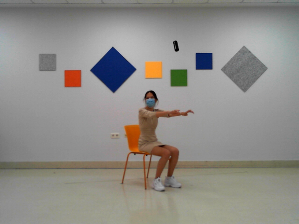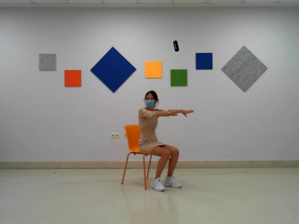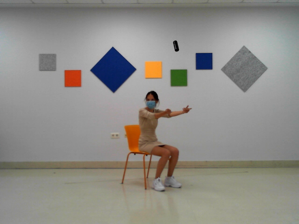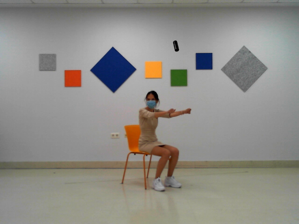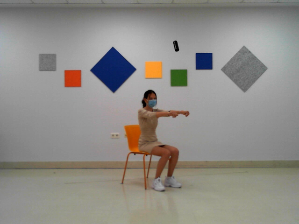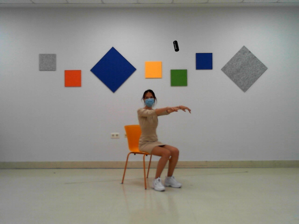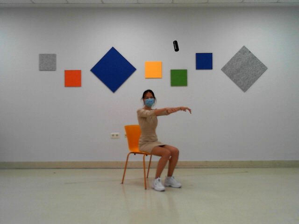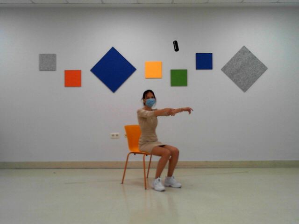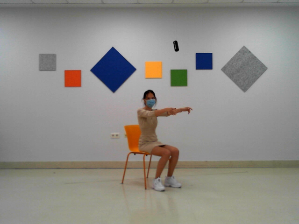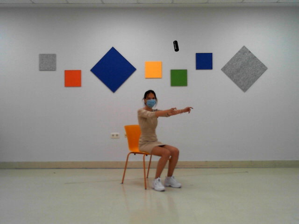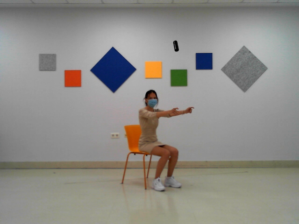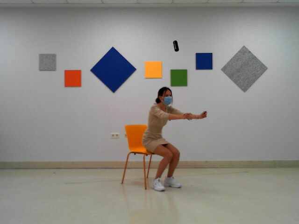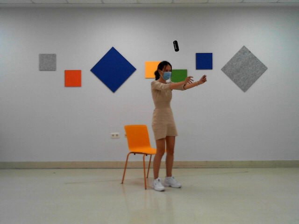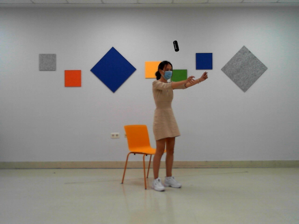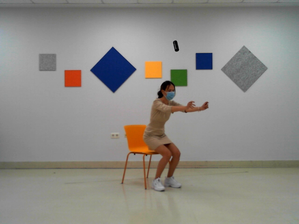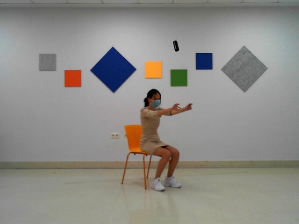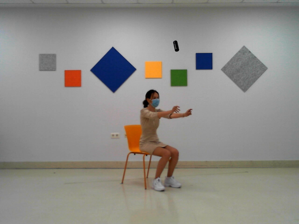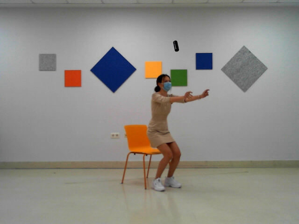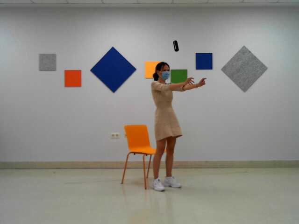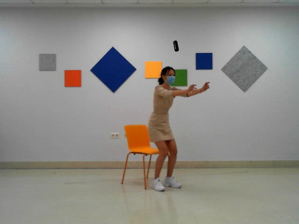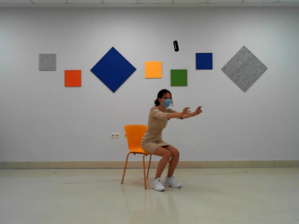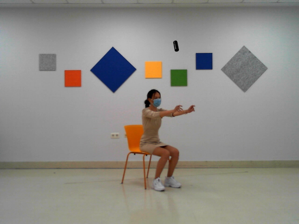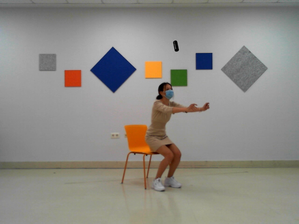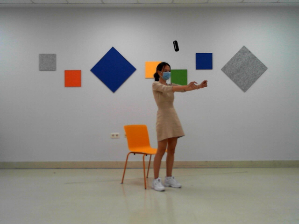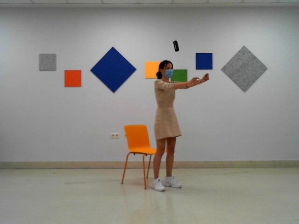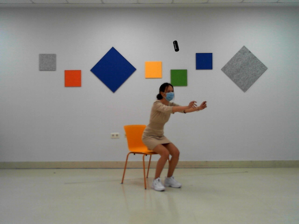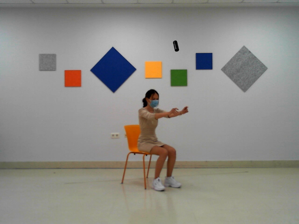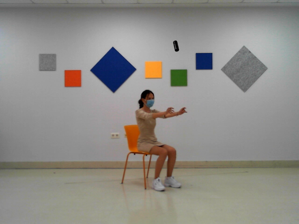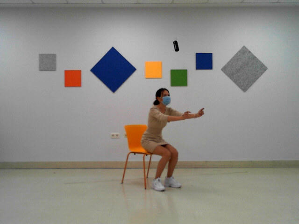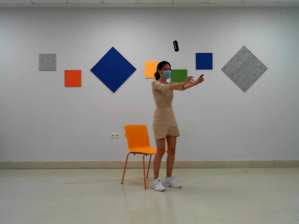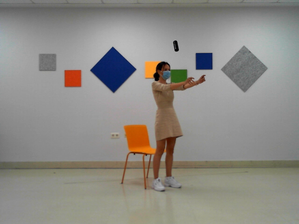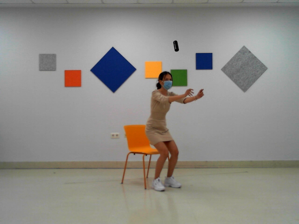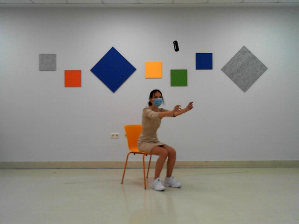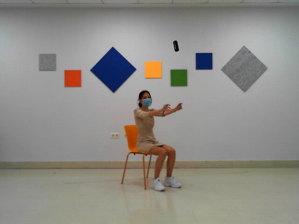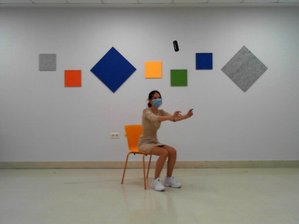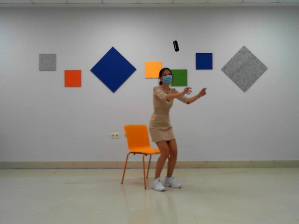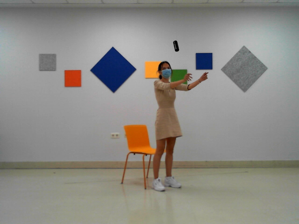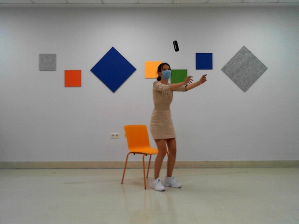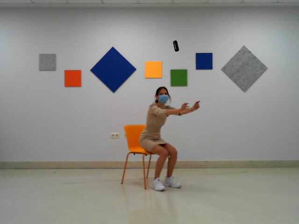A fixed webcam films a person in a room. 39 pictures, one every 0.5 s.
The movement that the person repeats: Sit to stand.
